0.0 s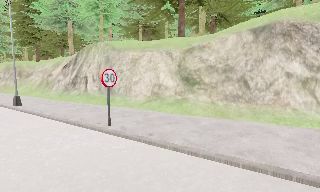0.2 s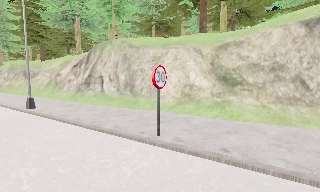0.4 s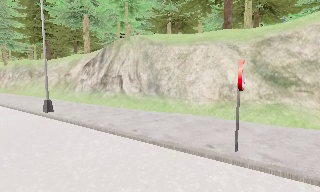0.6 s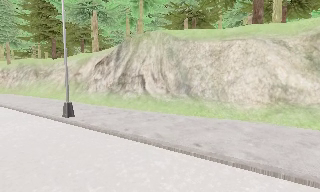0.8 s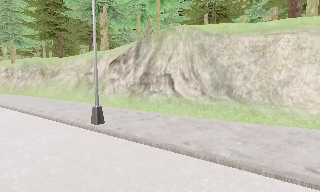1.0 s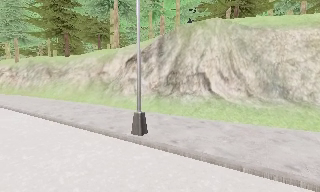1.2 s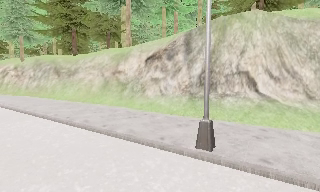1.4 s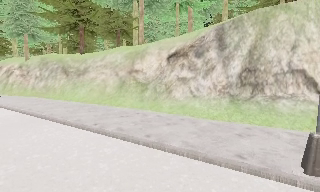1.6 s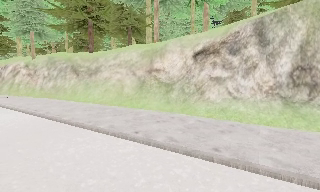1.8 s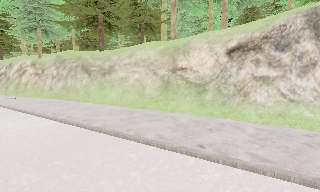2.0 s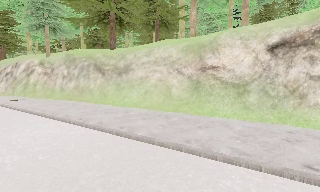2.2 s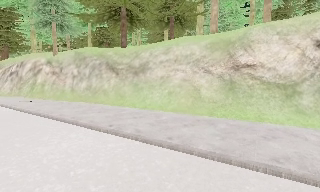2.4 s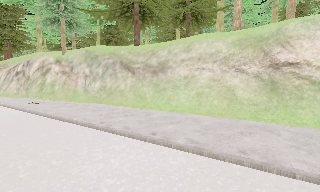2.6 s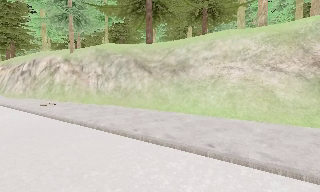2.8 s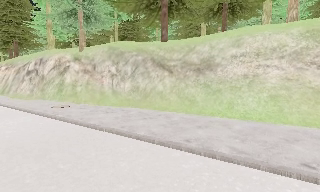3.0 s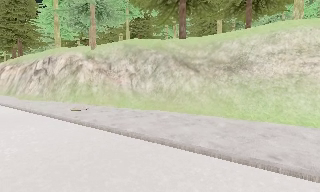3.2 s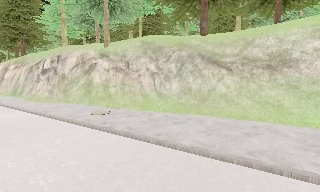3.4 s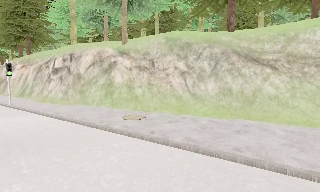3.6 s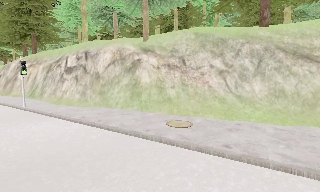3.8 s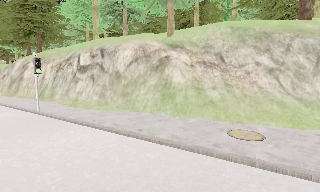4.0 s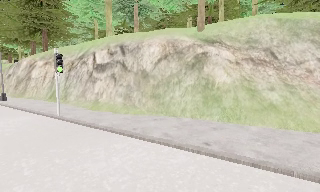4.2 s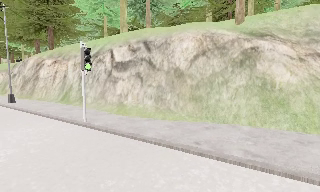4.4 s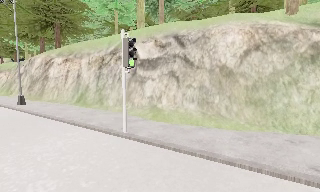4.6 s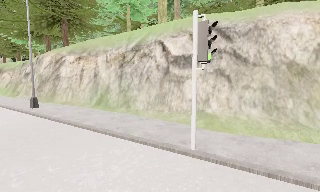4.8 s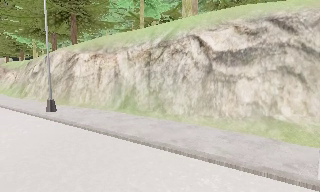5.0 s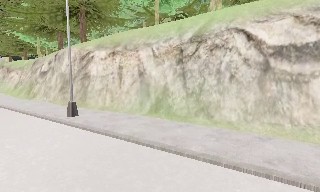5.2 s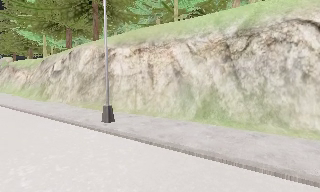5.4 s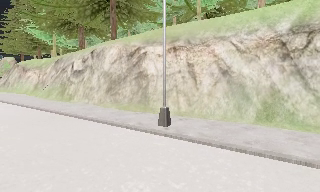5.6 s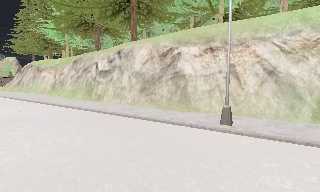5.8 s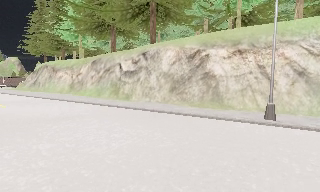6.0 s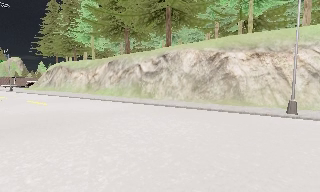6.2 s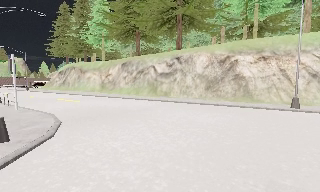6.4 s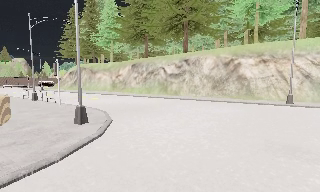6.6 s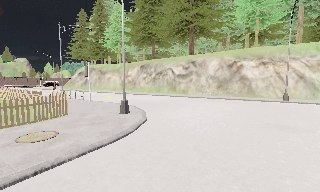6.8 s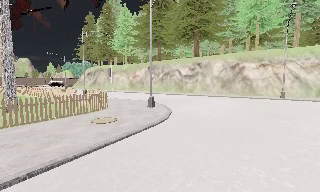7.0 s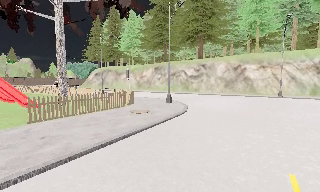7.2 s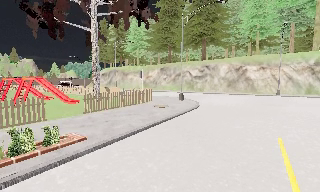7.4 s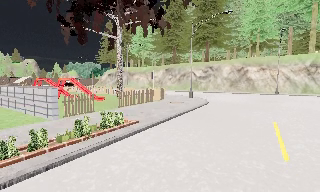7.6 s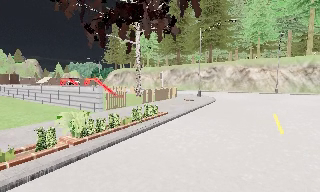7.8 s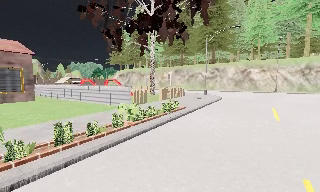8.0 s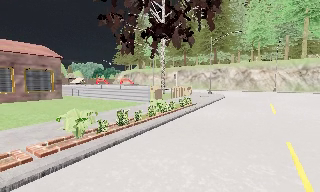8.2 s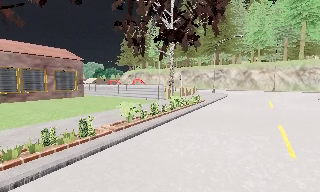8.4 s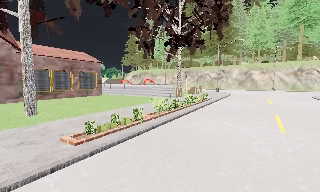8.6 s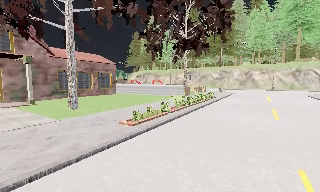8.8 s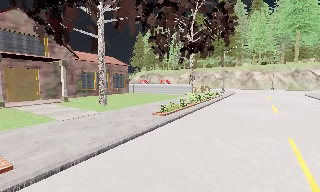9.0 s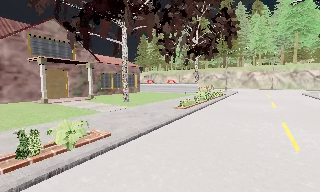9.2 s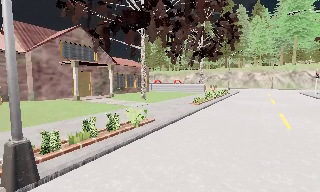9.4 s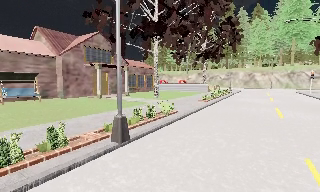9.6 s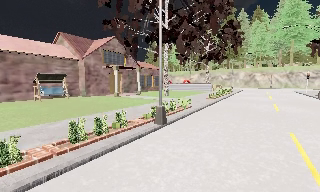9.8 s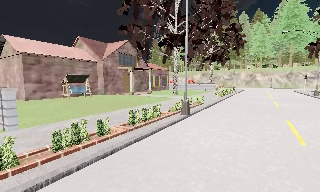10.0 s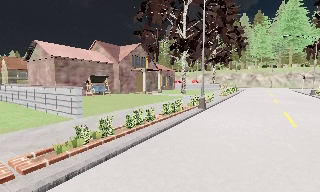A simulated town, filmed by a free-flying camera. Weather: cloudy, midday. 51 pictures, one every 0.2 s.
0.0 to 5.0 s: The camera travels to its left and forward, about 55 m, so close, fixed things drift to the right.
5.0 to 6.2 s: The camera travels to its left, about 13 m, so close, fixed things drift to the right.
6.2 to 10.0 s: The camera travels backward and to its left, about 45 m, so what stands in front gets smaller.
The film runs forward here.
